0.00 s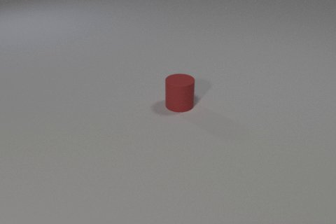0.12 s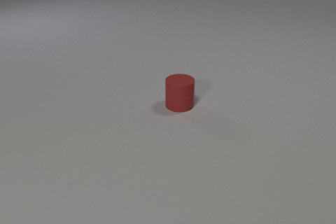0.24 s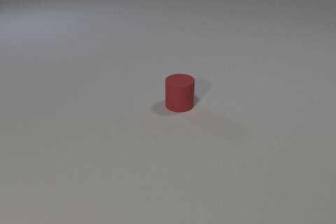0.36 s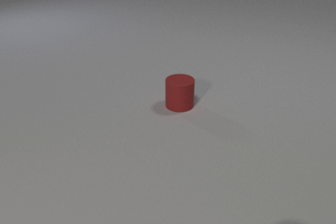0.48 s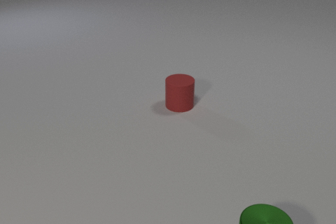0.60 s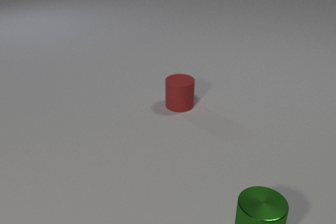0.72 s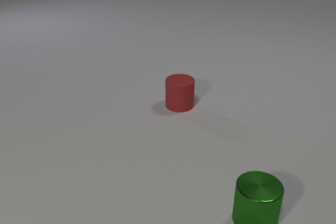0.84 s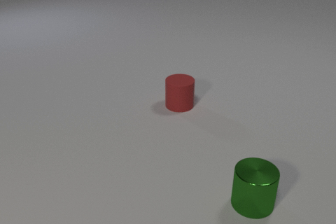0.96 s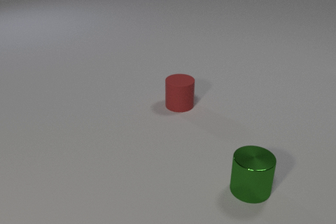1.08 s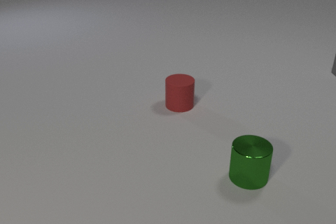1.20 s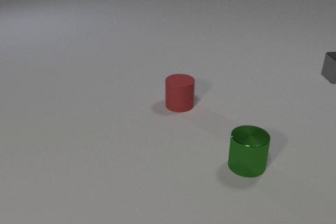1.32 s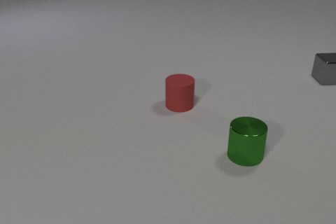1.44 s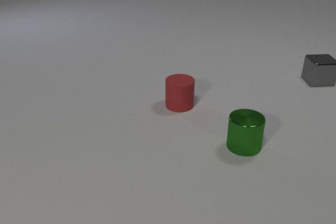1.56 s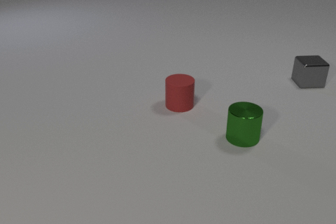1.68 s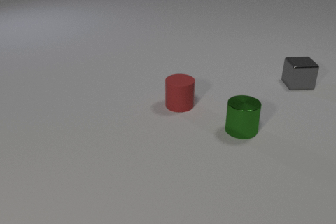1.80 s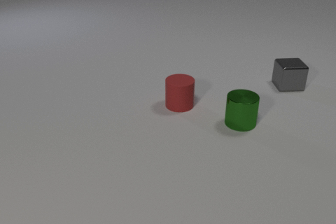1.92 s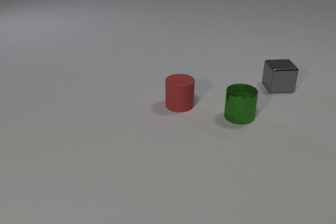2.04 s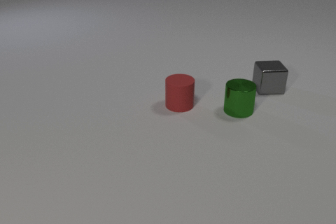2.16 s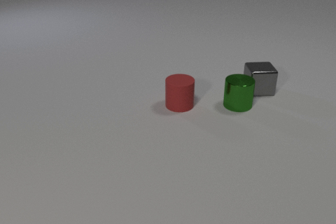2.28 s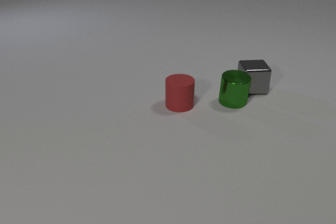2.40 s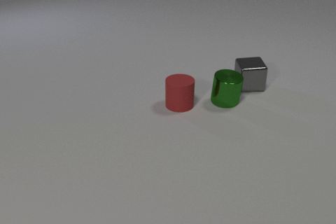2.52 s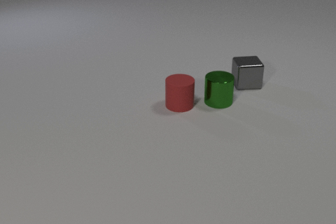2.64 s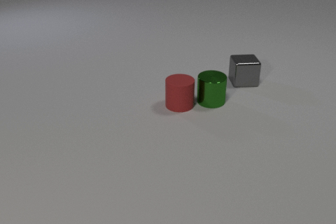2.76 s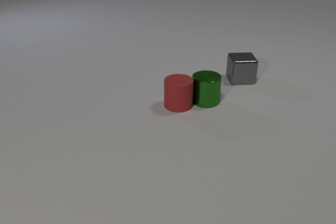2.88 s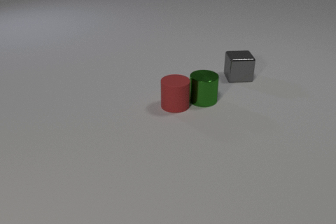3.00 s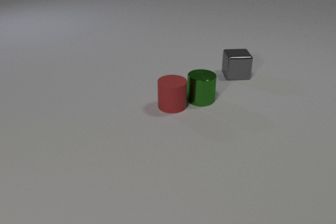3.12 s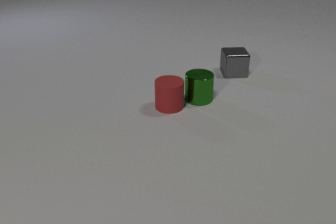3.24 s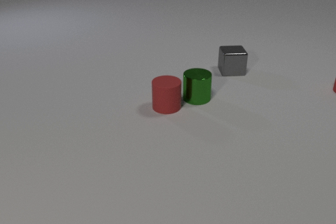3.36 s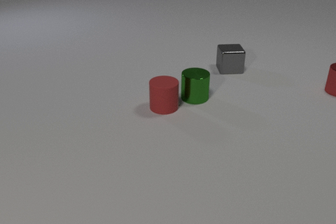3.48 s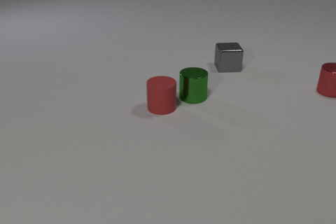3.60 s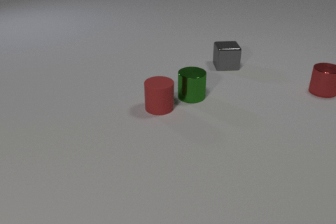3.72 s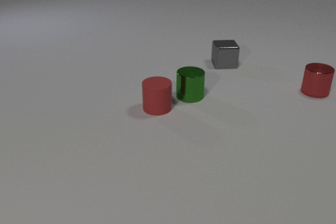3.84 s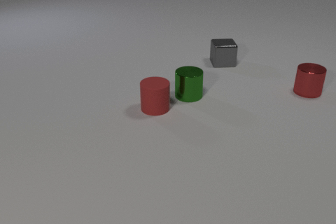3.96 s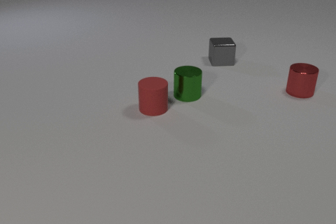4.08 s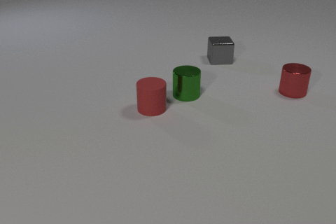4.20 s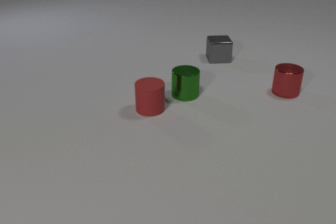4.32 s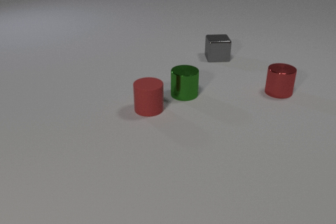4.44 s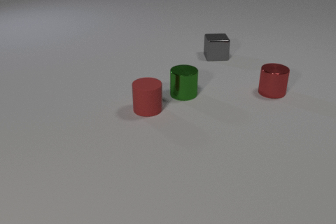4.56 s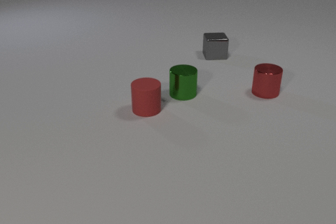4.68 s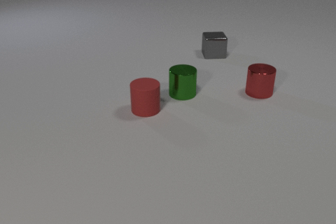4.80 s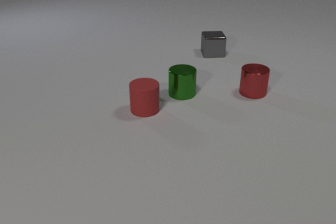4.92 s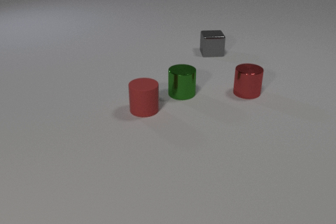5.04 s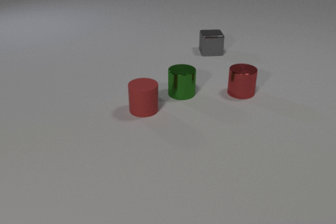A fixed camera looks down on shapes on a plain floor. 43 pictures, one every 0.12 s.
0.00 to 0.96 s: The green metal cylinder comes in at the bottom edge, slides away from the camera.
0.96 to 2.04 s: The green metal cylinder slides away from the camera. The gray metal cube comes in at the right edge, slides to the left and toward the camera.
2.04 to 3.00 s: The green metal cylinder slides to the left and away from the camera. The gray metal cube slides to the left and away from the camera. The red rubber cylinder slides to the left. The green metal cylinder and the gray metal cube collide. The green metal cylinder and the red rubber cylinder collide.
3.00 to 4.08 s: The green metal cylinder slides to the left and away from the camera. The gray metal cube slides away from the camera and to the left. The red rubber cylinder slides to the left. The red metal cylinder comes in at the right edge, slides to the left and toward the camera.
4.08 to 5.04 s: The gray metal cube slides away from the camera and to the left. The red rubber cylinder slides to the left. The red metal cylinder slides to the left.
What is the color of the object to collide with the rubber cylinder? green.
What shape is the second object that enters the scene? cube.
Are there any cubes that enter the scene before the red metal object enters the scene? yes.
